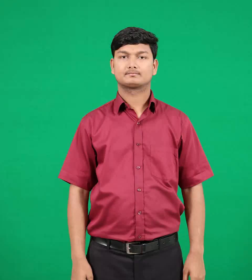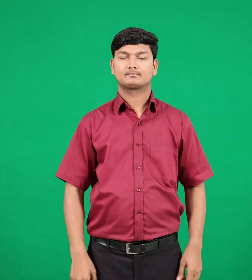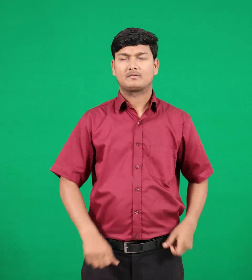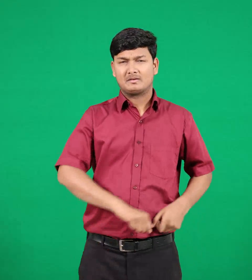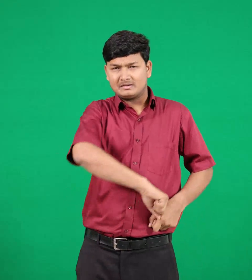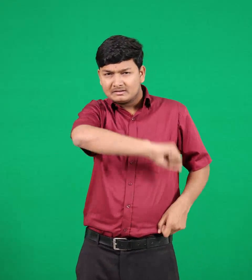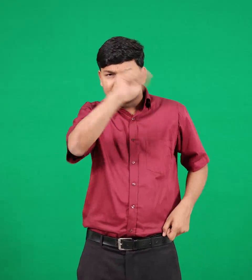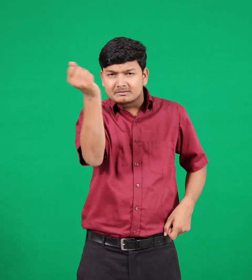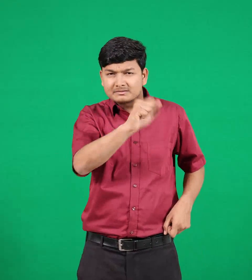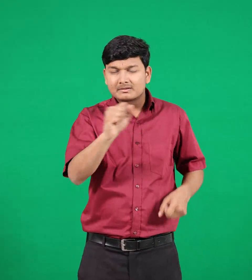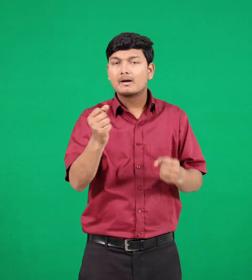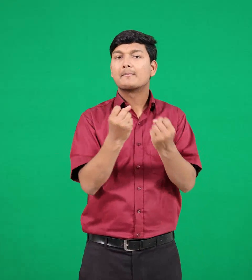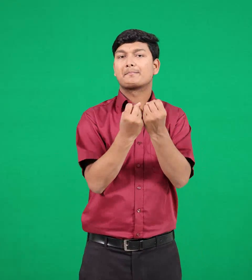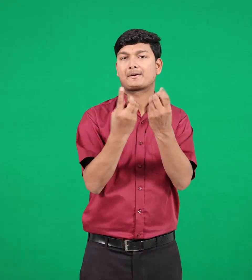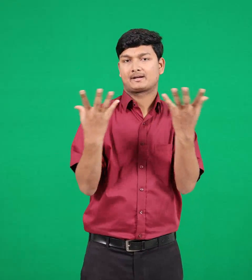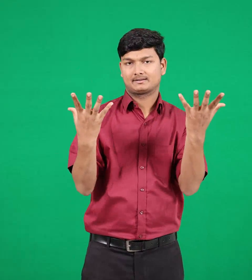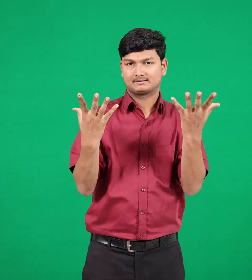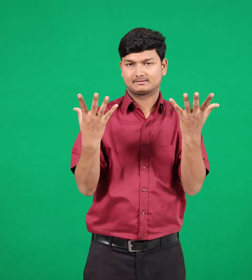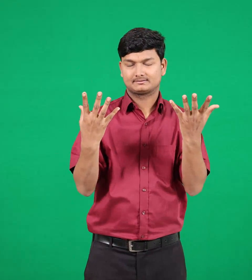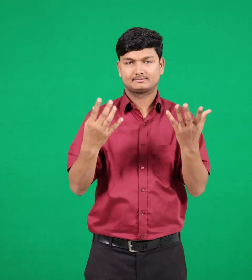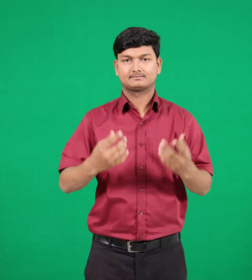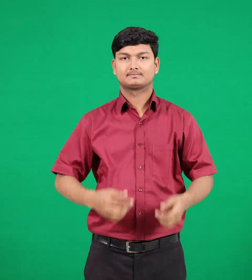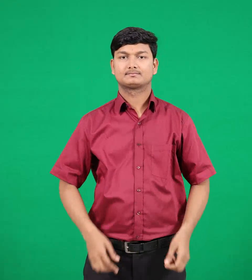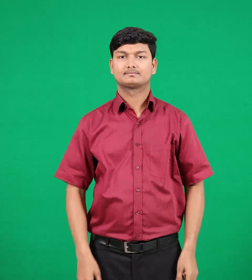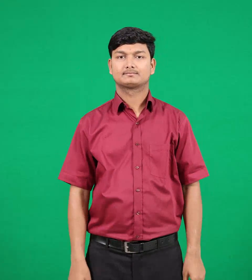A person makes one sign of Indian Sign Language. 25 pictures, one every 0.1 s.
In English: swords
